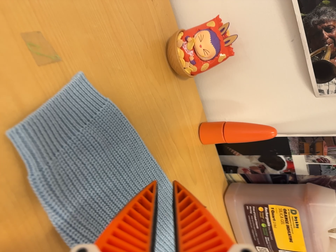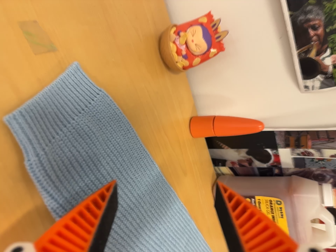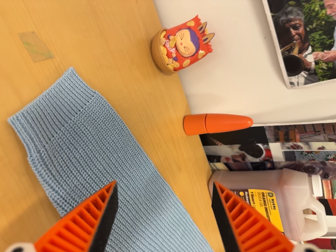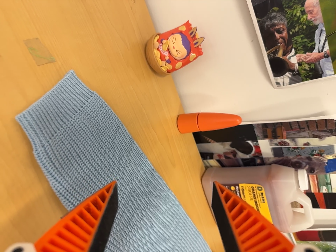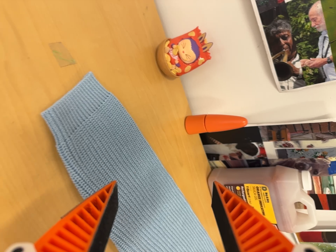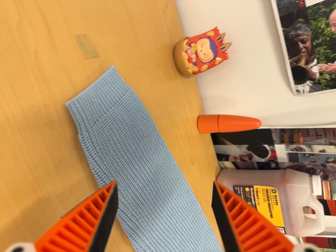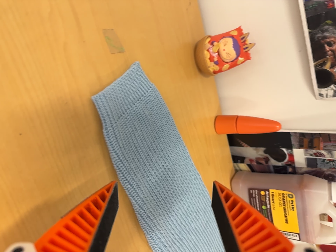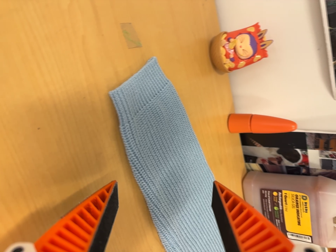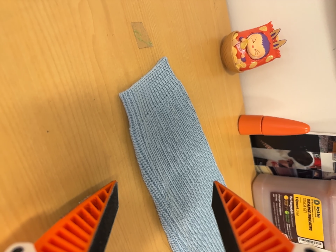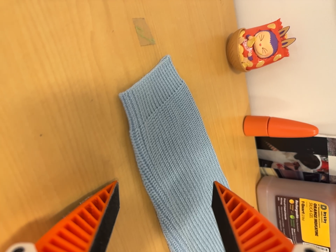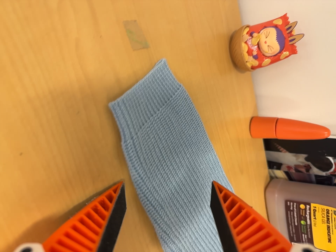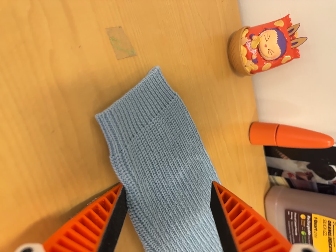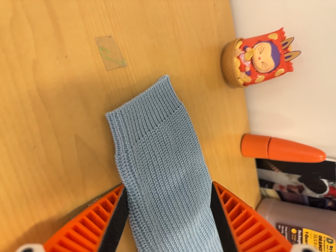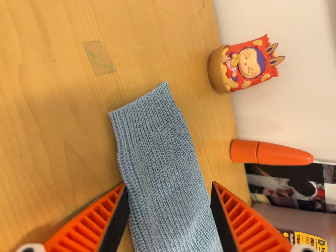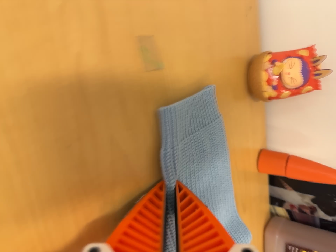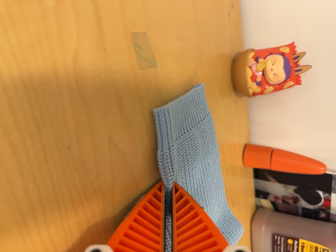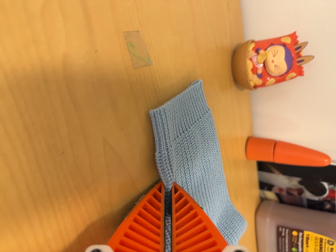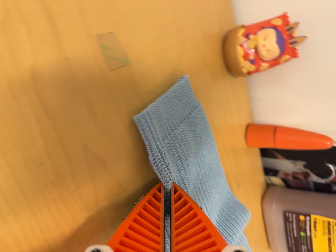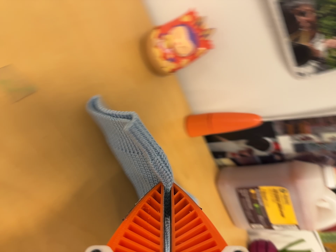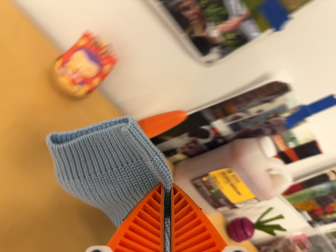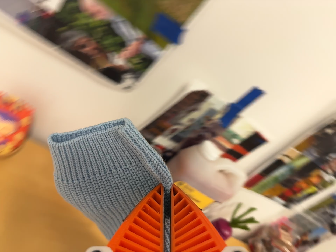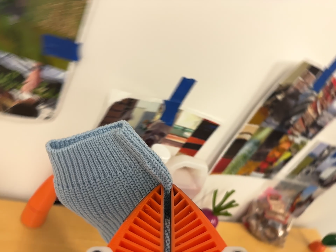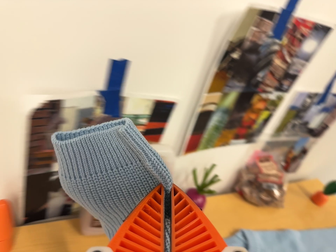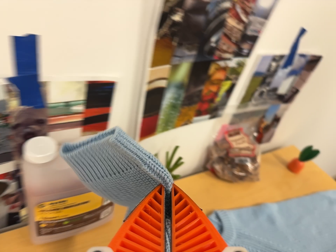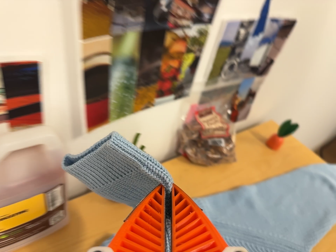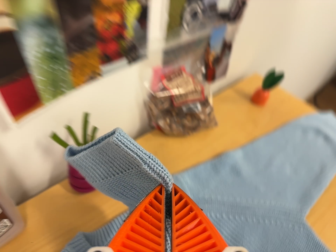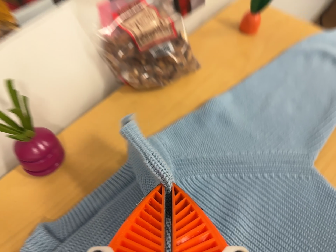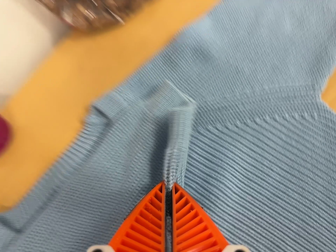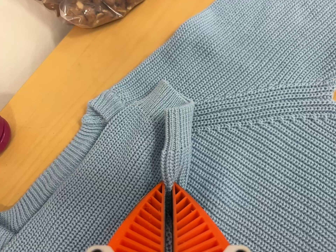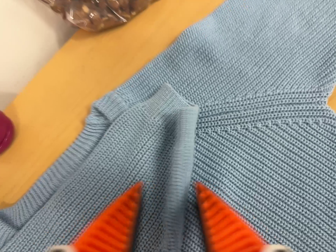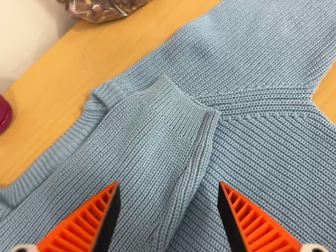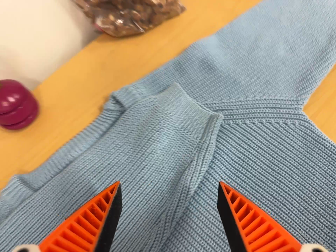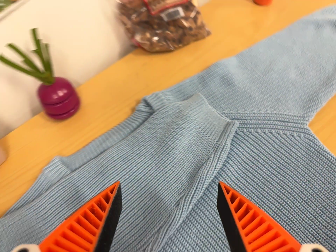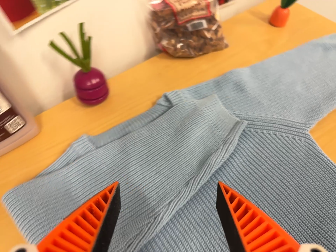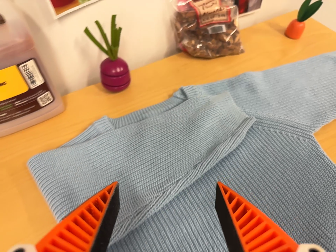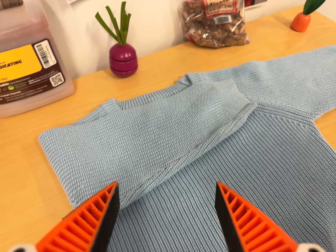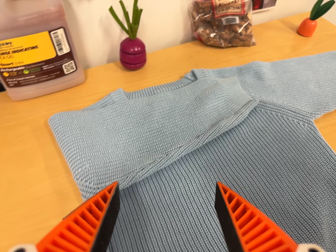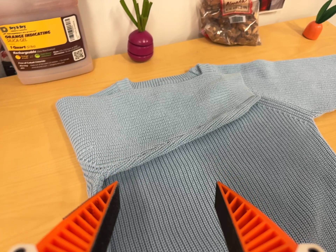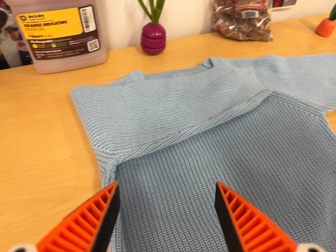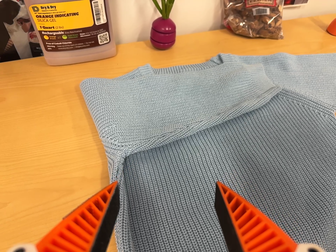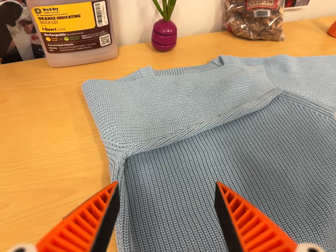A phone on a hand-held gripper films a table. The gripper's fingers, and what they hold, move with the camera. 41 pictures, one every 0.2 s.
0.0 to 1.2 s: The camera travels backward, about 8 cm, so what stands in front gets smaller.
1.2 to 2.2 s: The camera travels forward and toward the top of its view, about 7 cm, so what stands in front looms larger.
2.2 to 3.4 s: The camera shifts only a little, or ends up much as it began.
3.4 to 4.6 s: The camera swings to its right by about 15 degrees, and the scene slides to the left. It travels to its right, about 50 cm, so close, fixed things drift to the left. Its aim tips toward the bottom of its view by about 15 degrees. It rolls about its line of sight by about 80 degrees, and the scene rotates counterclockwise.
4.6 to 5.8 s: The camera travels forward and to its right, about 36 cm. Its aim tips toward the bottom of its view by about 35 degrees, and the scene shifts upward. It rolls about its line of sight by about 30 degrees, and the scene rotates counterclockwise.
5.8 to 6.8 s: The camera travels backward and toward the bottom of its view, about 22 cm, so what stands in front gets smaller. Its aim tips toward the top of its view by about 15 degrees. It rolls about its line of sight by about 25 degrees, and the scene rotates clockwise.
6.8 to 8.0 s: The camera travels toward the bottom of its view and backward, about 12 cm, so close, fixed things drift upward. It rolls about its line of sight by about 10 degrees, and the scene rotates clockwise.
The film runs forward here.
